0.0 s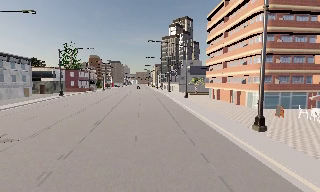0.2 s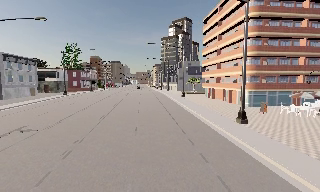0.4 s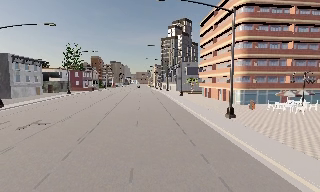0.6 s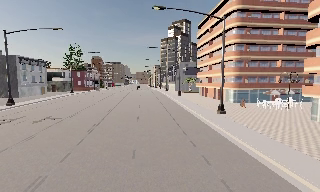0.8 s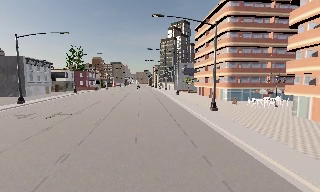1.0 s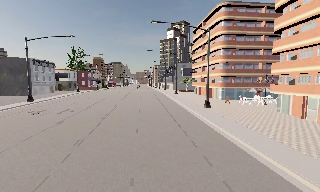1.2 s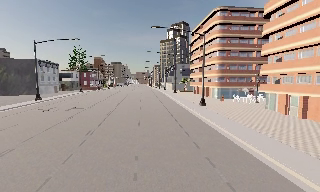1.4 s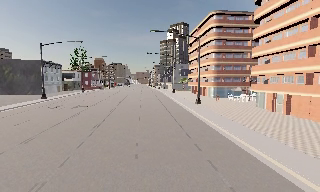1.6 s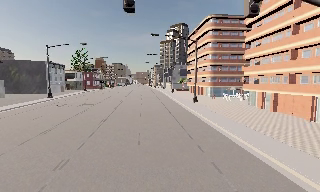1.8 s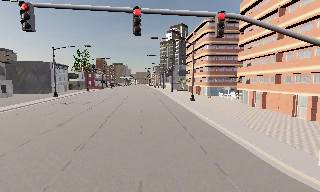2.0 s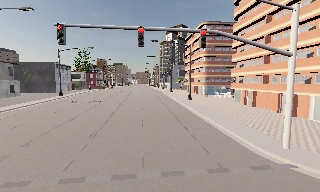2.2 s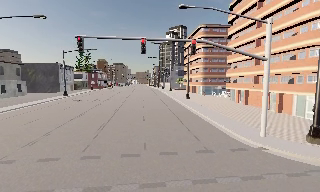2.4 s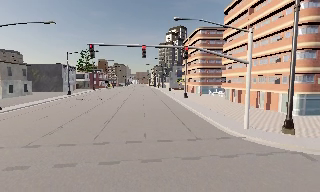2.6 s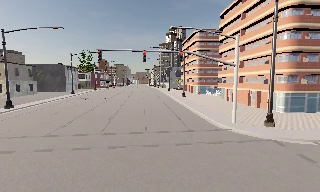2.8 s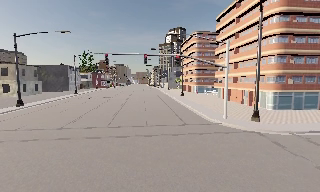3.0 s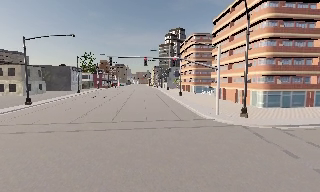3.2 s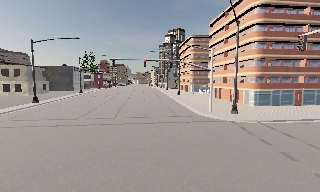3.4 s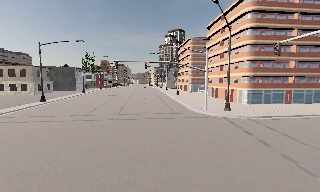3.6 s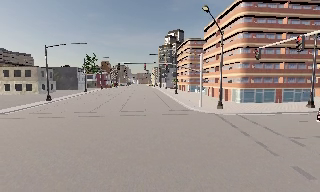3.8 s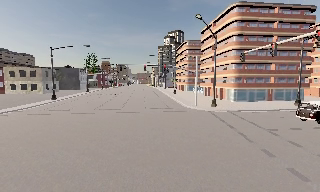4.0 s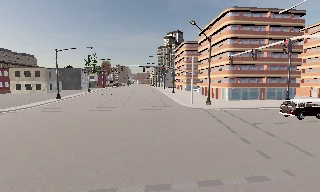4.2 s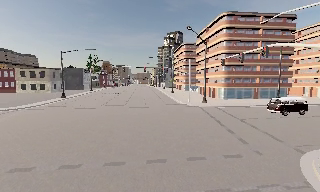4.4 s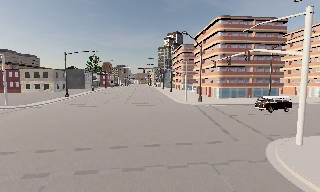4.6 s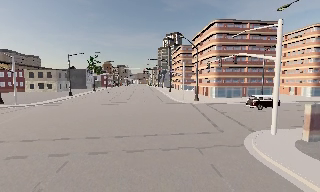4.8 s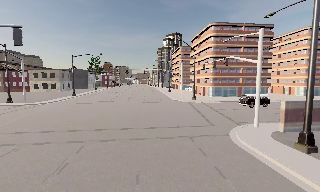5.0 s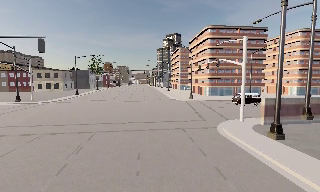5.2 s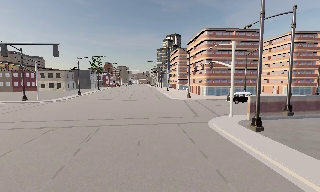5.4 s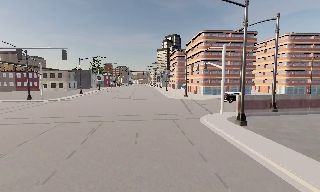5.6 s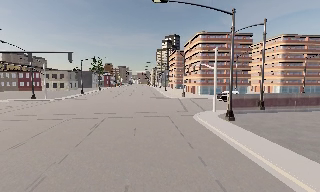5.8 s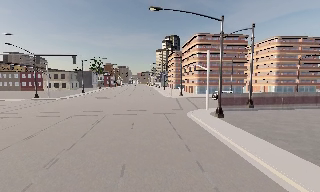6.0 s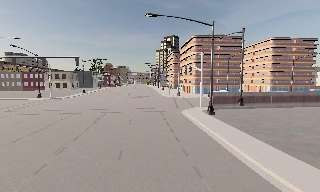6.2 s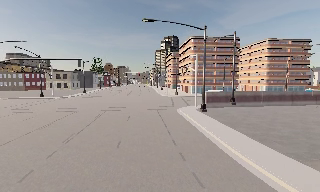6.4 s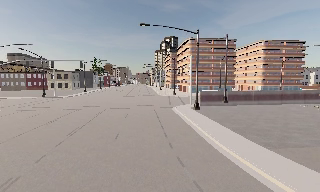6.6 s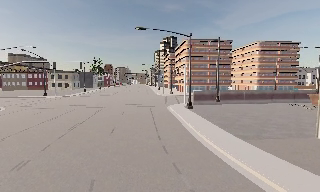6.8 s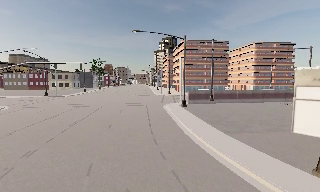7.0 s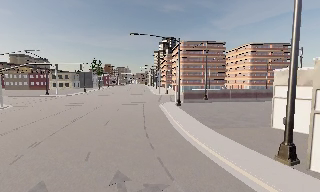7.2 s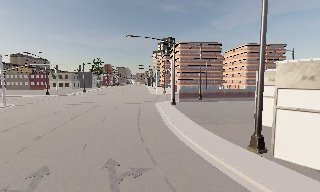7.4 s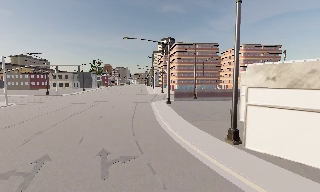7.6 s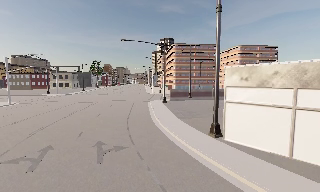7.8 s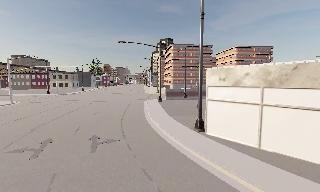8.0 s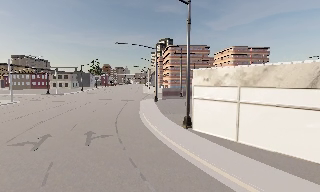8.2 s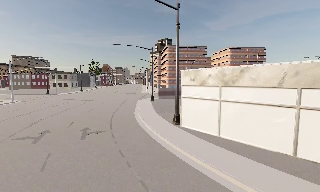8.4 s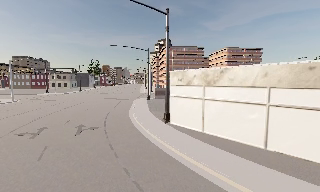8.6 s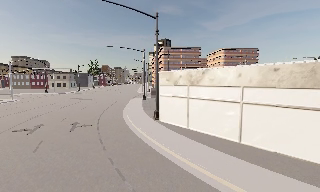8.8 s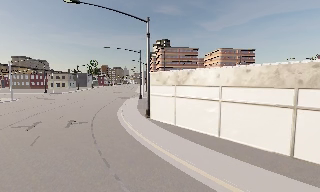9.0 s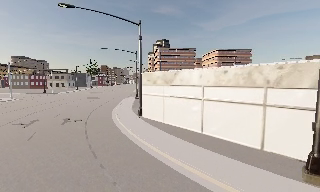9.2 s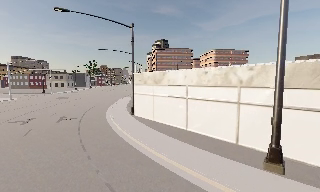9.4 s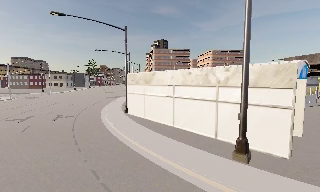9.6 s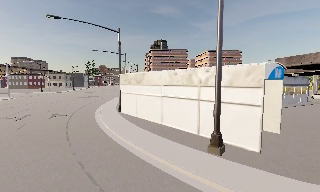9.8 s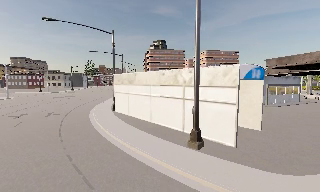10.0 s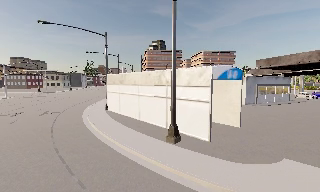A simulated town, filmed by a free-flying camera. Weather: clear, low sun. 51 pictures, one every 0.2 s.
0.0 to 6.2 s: The camera travels backward, about 55 m, so what stands in front gets smaller.
6.2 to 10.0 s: The camera travels backward and to its right, about 25 m, so what stands in front gets smaller.
The film runs backward here.
